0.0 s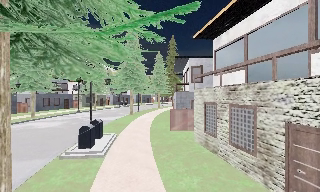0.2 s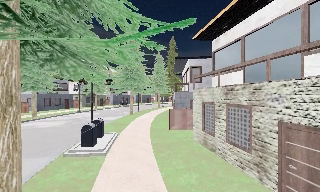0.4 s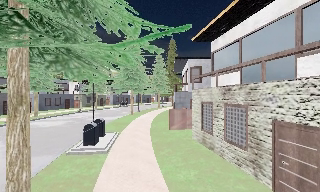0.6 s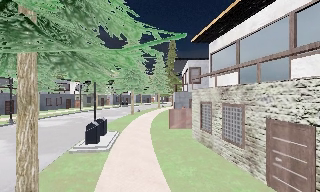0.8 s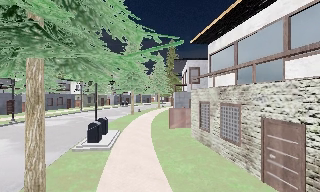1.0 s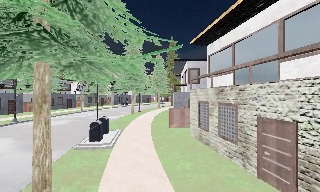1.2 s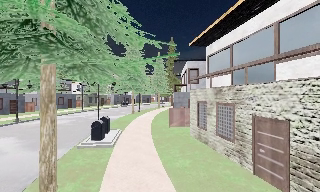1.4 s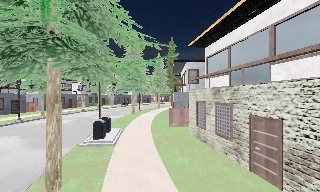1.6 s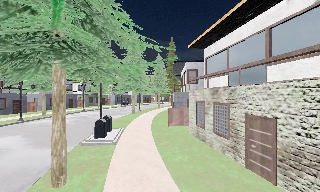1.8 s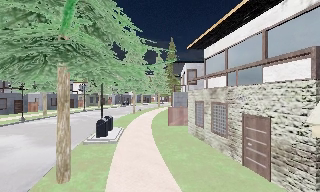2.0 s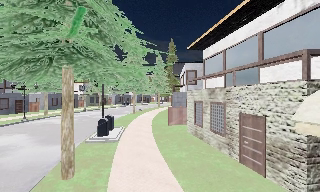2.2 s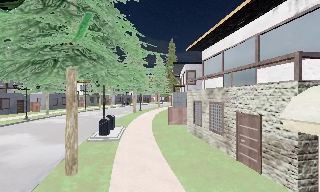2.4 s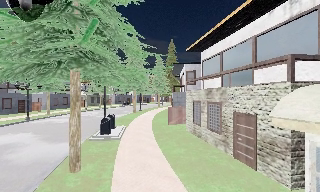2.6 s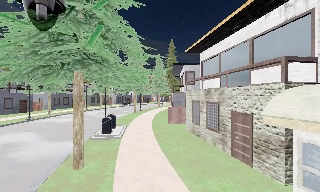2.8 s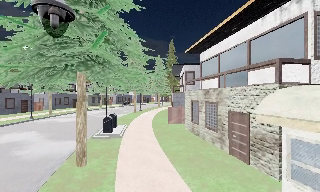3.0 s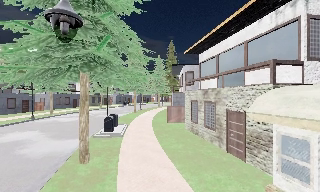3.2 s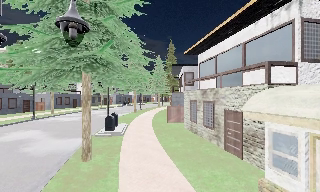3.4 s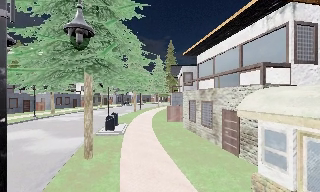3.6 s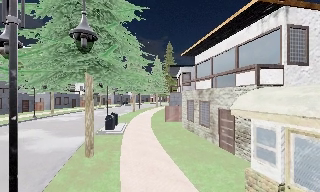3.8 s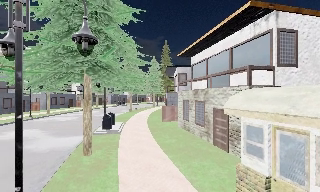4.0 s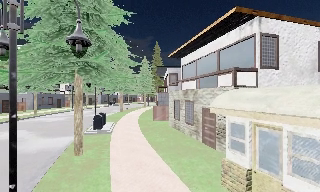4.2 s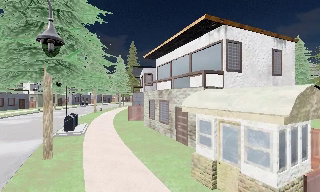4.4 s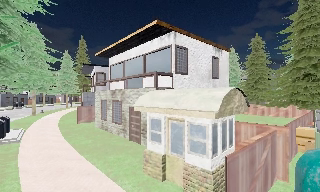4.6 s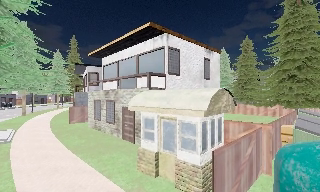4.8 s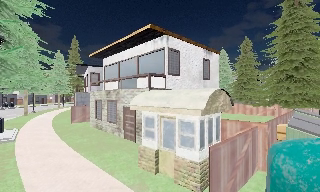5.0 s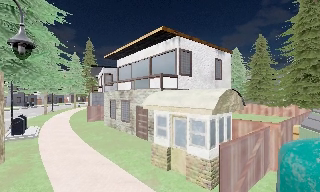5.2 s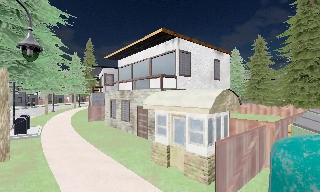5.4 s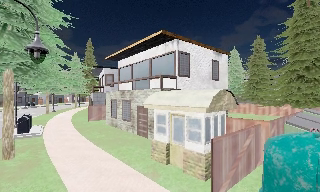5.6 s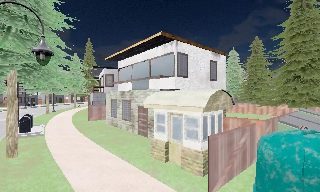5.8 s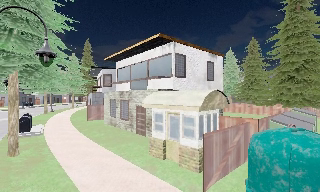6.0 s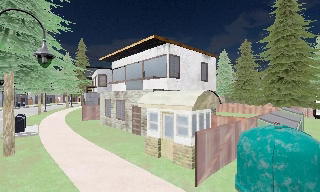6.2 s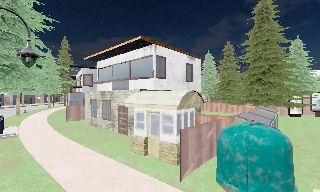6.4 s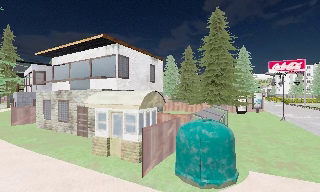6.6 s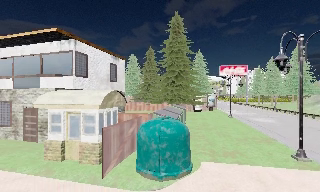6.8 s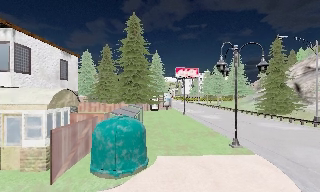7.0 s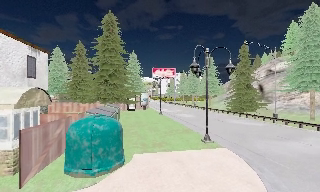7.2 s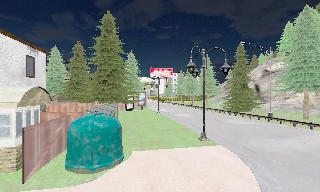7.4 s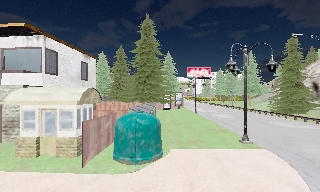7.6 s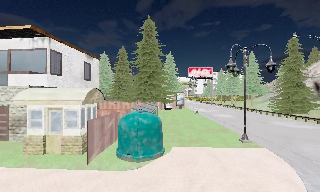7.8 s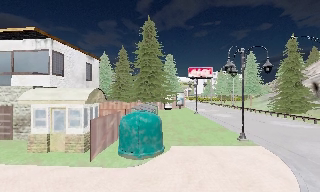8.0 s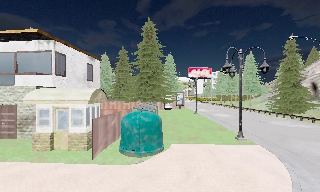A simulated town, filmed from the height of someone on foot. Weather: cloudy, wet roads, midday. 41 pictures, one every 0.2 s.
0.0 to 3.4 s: The camera travels backward, about 3.5 m, so what stands in front gets smaller.
3.4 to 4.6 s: The camera pans to its right, which is clockwise from overhead, by about 30 degrees. It travels backward, about 1.5 m.
4.6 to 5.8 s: The camera travels backward, about 1.5 m, so what stands in front gets smaller.
5.8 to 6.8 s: The camera swings to its right by about 50 degrees, and the scene slides to the left. It travels backward, about 1 m.
6.8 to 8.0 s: The camera travels backward, about 1.5 m, so what stands in front gets smaller.
The film runs backward here.
